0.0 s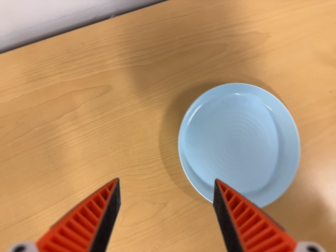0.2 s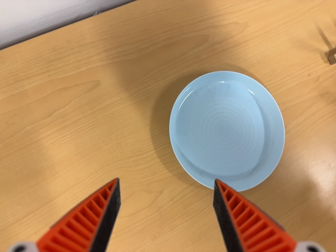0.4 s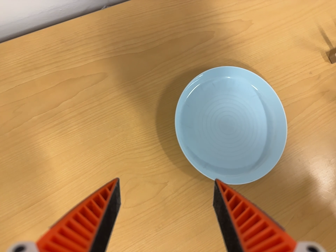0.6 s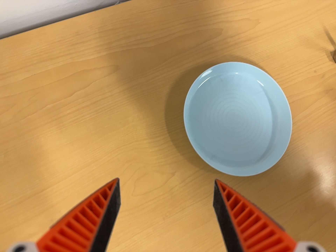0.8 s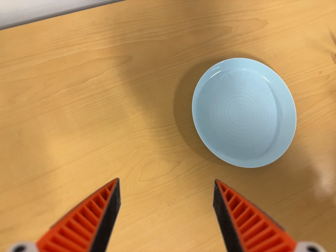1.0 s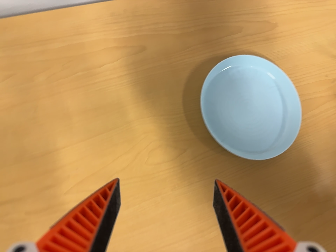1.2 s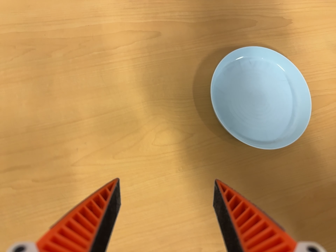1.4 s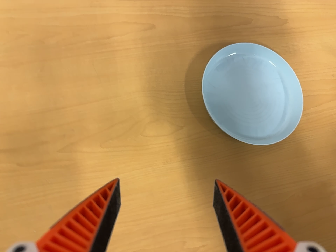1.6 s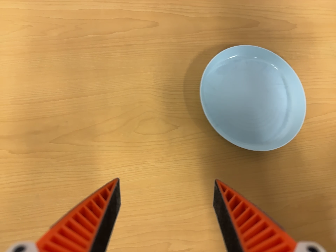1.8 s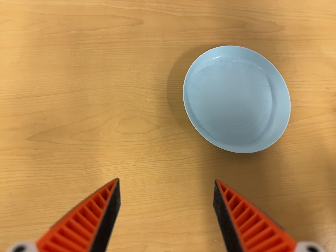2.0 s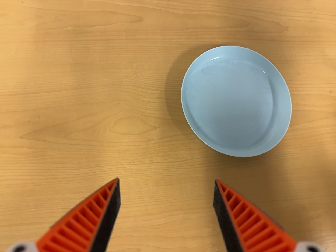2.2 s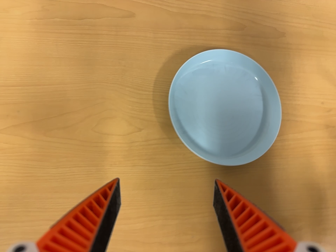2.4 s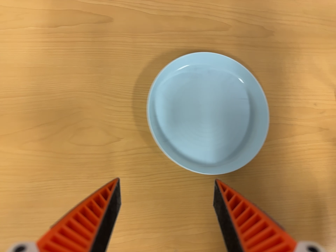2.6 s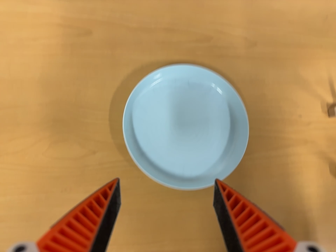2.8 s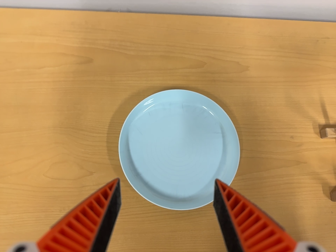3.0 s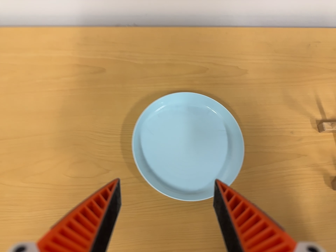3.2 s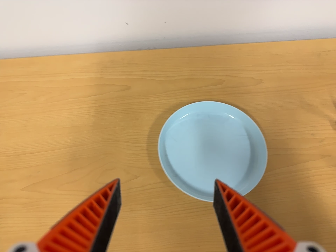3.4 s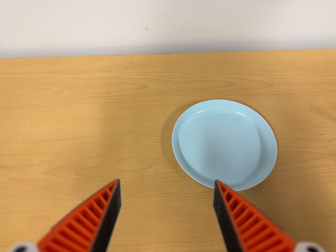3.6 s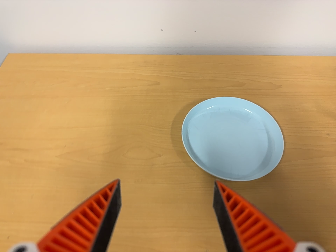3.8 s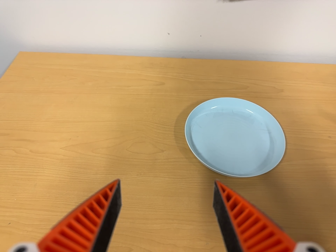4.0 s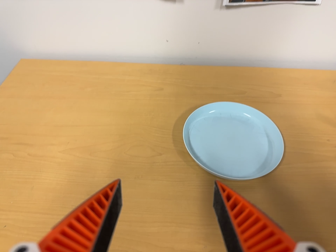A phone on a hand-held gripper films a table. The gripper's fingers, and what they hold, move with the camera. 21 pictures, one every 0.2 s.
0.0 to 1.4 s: The camera travels toward the bottom of its view, about 18 cm. Its aim tips toward the top of its view by about 10 degrees. It rolls about its line of sight by about 10 degrees, and the scene rotates clockwise.
1.4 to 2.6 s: The camera travels to its right, about 18 cm, so close, fixed things drift to the left. It rolls about its line of sight by about 10 degrees, and the scene rotates clockwise.
2.6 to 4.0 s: The scene slides to the right, as the camera pans about 10 degrees to its left. It travels toward the bottom of its view and backward, about 24 cm. Its aim tips toward the top of its view by about 30 degrees.
The film runs backward here.
